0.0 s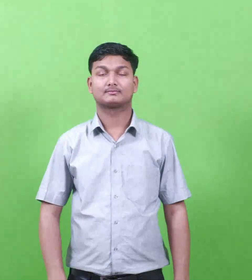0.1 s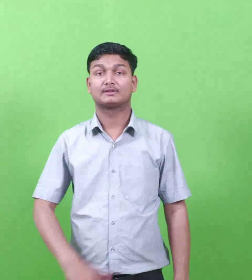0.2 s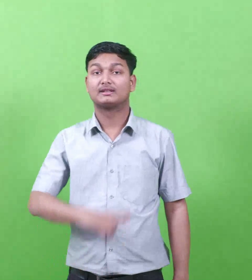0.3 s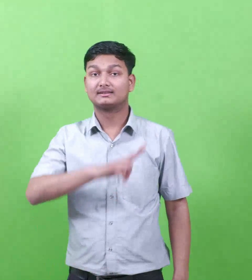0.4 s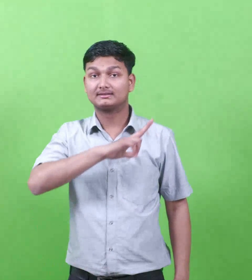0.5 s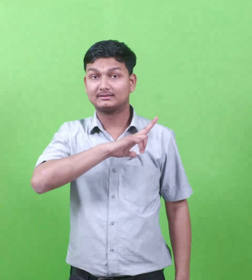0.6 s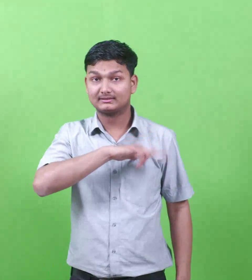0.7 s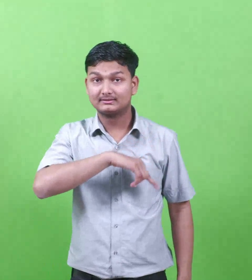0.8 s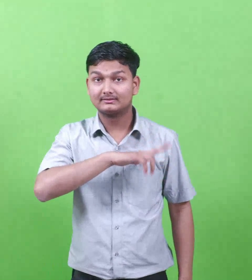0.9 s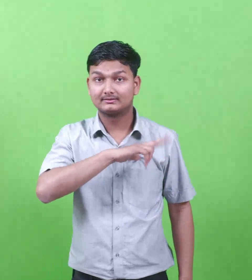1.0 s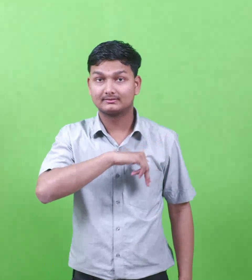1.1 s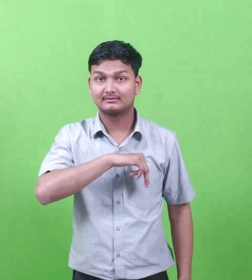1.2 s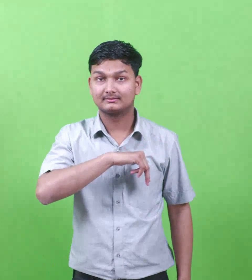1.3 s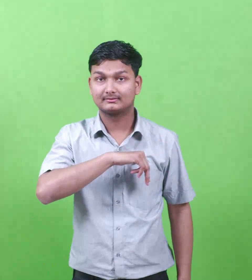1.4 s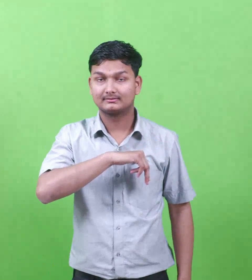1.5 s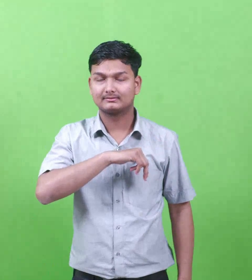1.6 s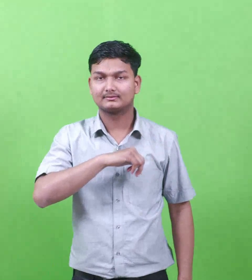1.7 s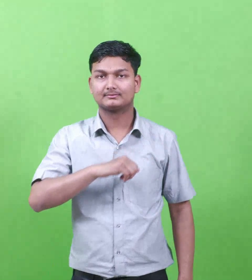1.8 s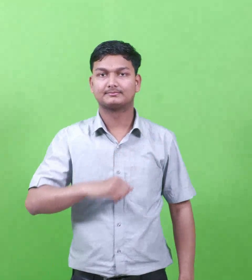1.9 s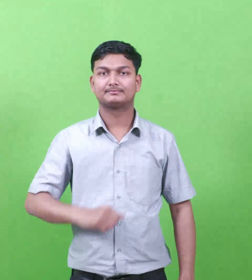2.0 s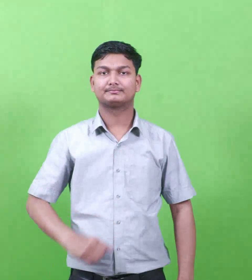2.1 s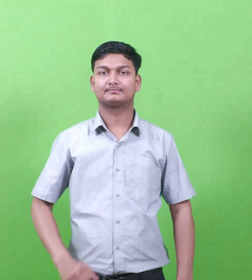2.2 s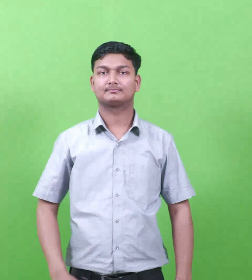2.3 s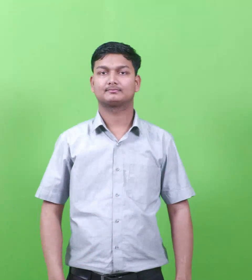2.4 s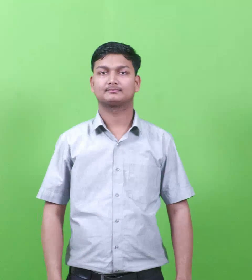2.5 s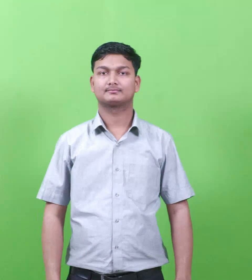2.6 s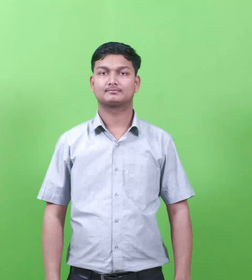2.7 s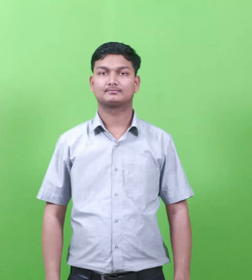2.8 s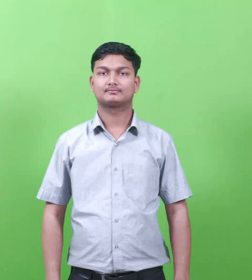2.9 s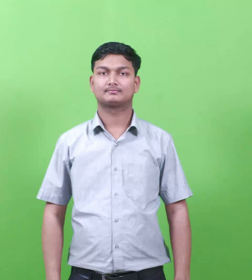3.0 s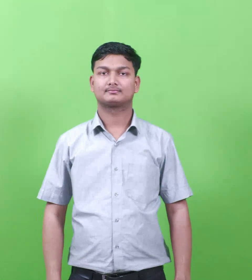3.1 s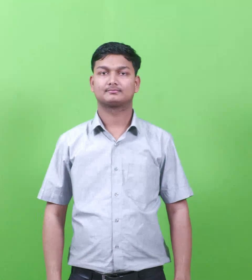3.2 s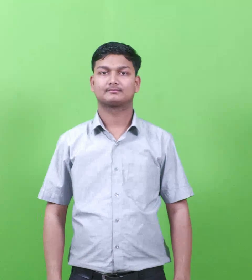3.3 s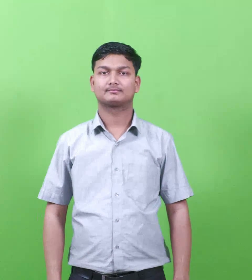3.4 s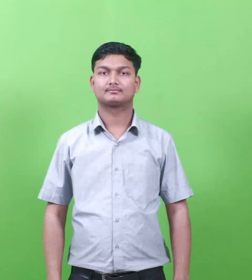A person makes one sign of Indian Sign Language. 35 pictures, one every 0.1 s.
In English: quartus
